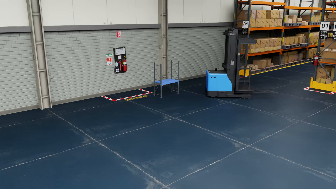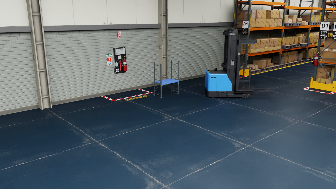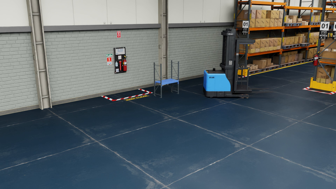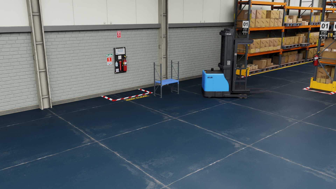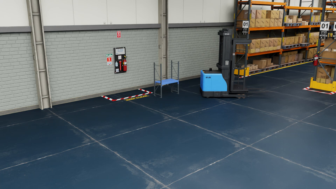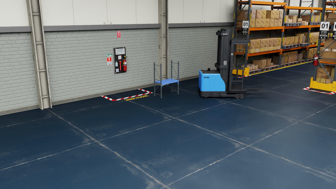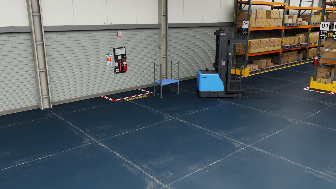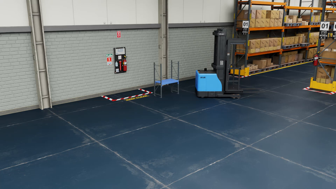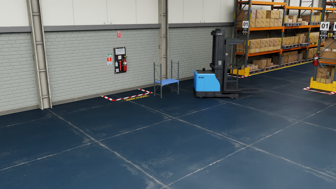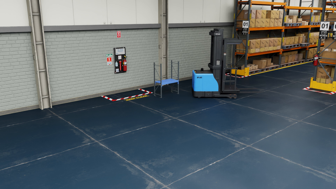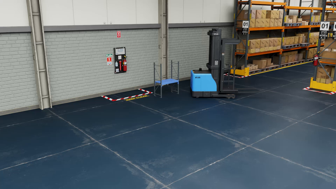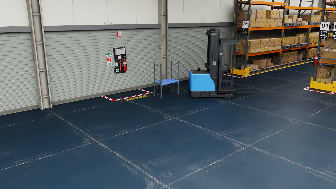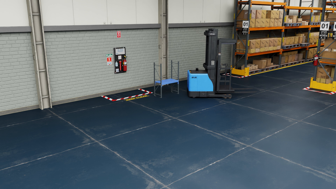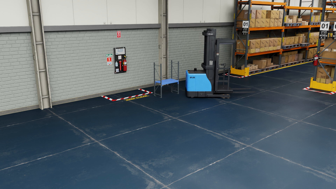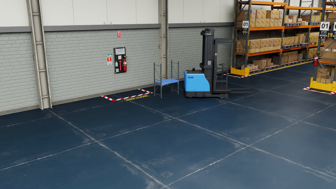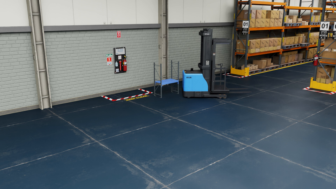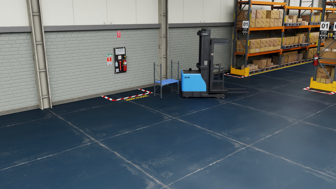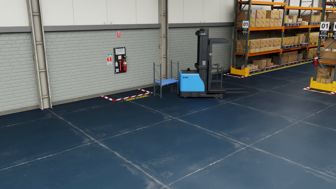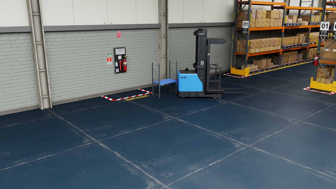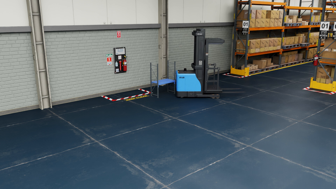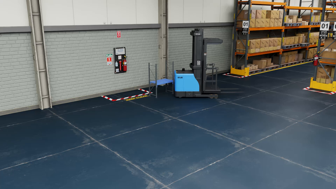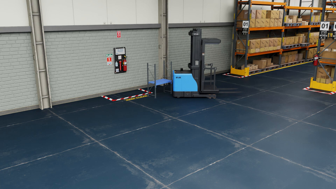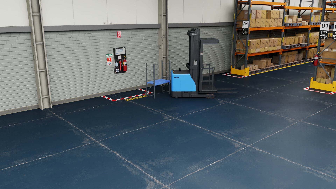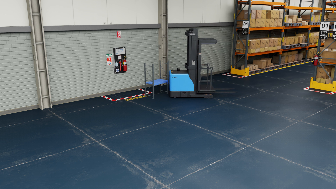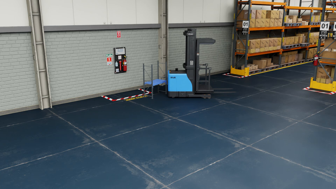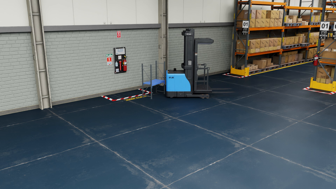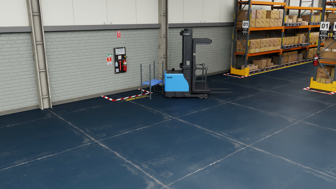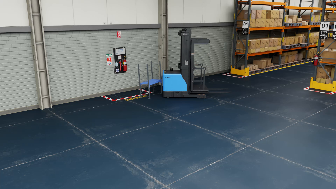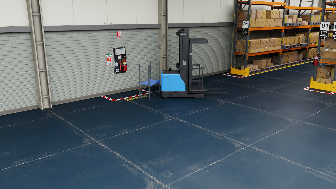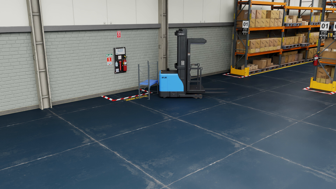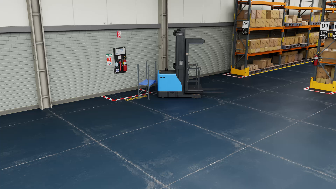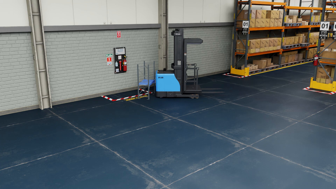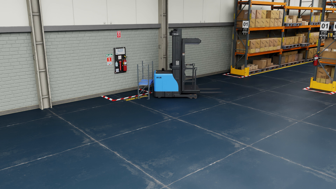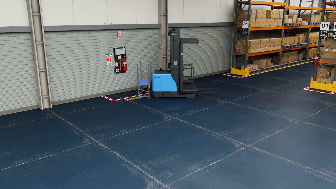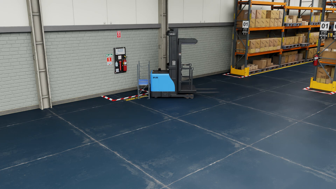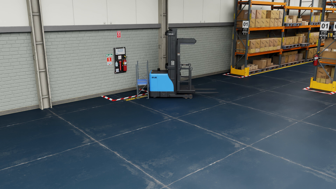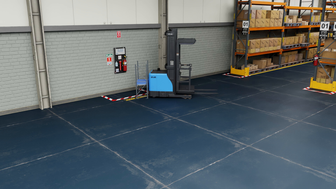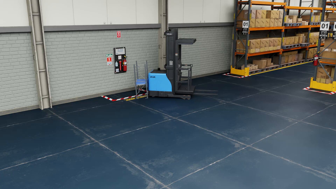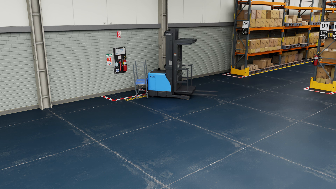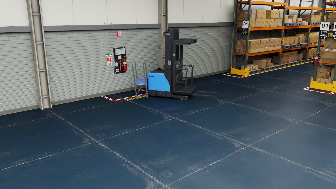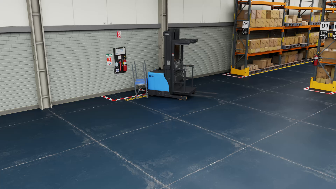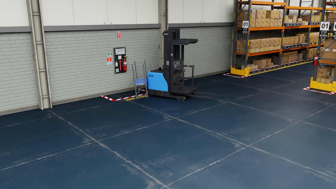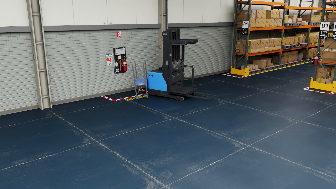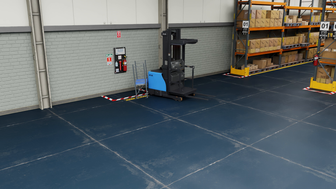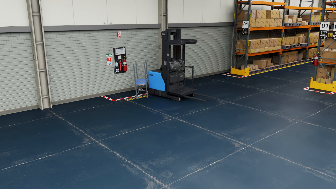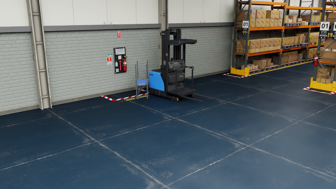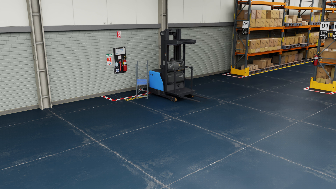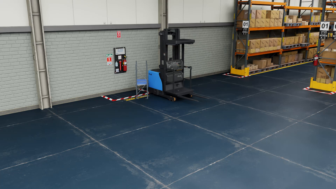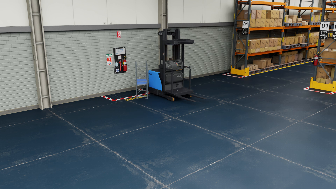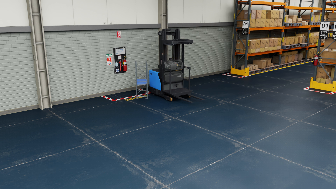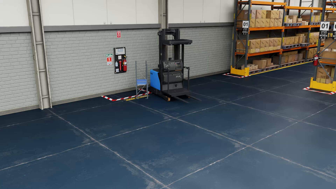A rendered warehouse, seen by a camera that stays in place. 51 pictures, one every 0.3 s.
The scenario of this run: A forklift runs into an object in its way.
